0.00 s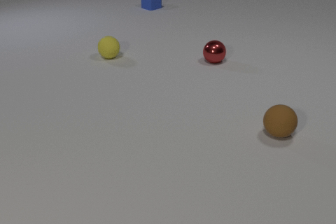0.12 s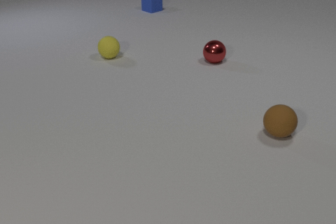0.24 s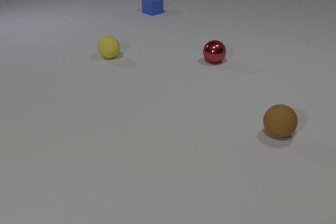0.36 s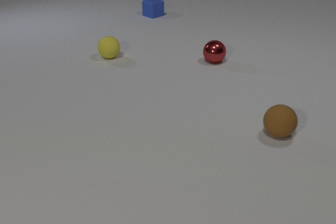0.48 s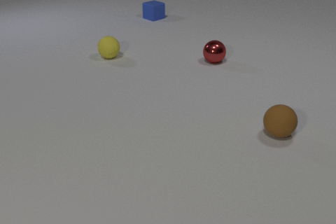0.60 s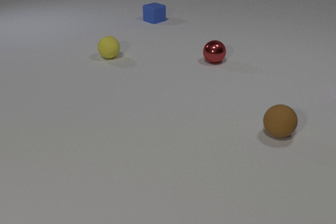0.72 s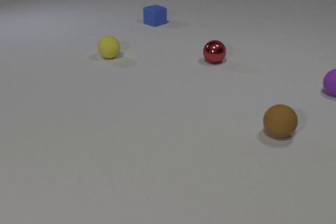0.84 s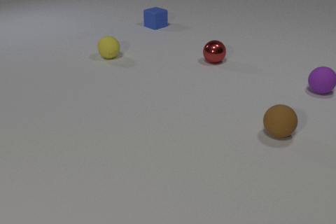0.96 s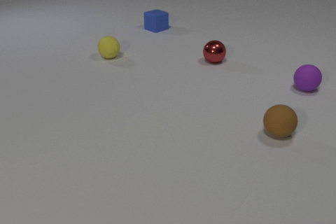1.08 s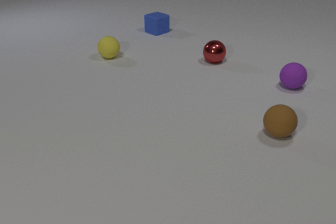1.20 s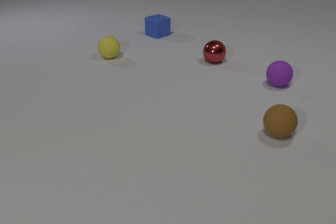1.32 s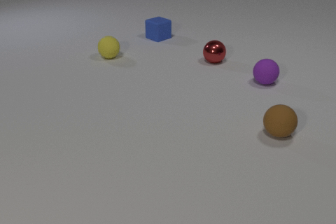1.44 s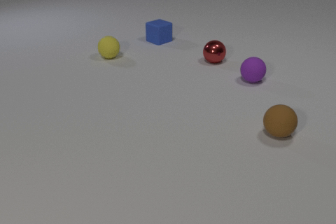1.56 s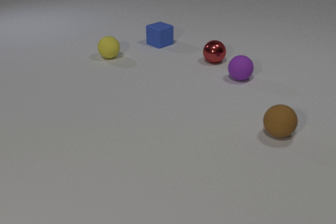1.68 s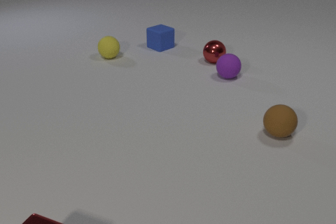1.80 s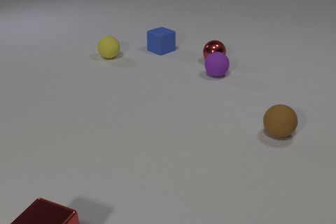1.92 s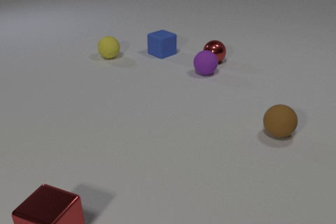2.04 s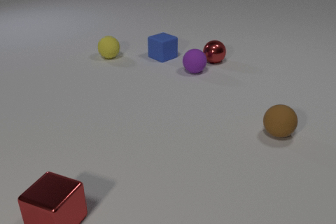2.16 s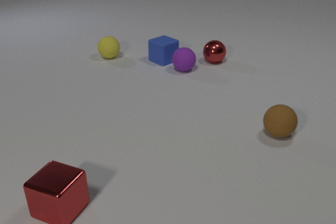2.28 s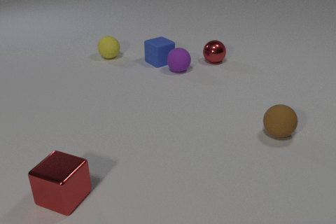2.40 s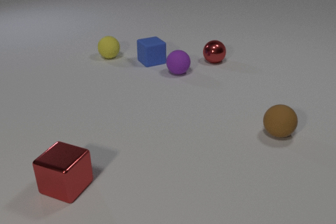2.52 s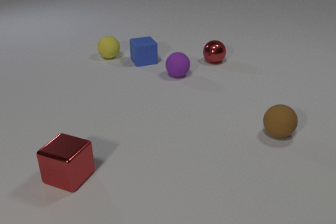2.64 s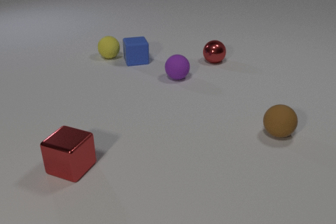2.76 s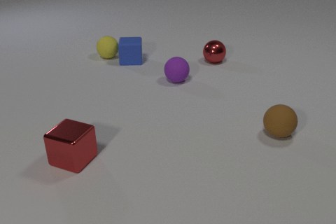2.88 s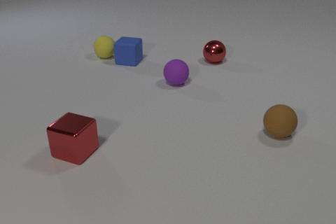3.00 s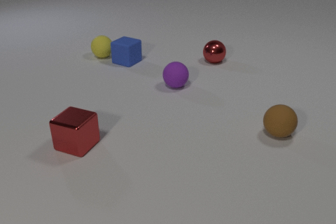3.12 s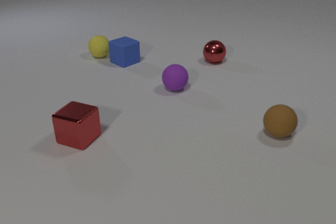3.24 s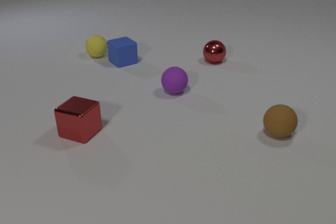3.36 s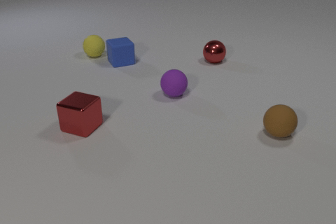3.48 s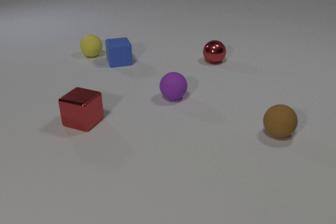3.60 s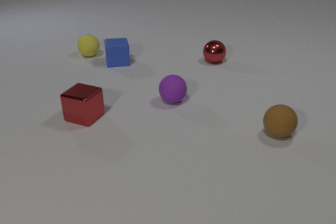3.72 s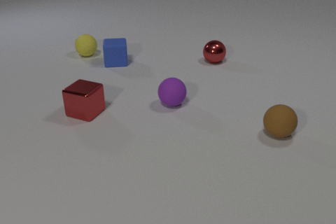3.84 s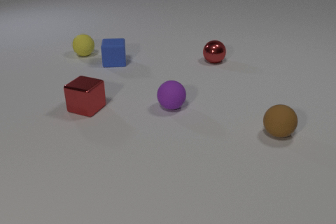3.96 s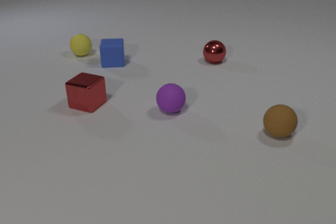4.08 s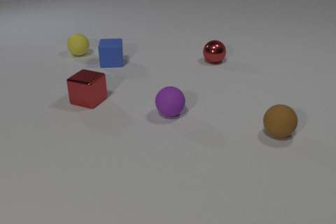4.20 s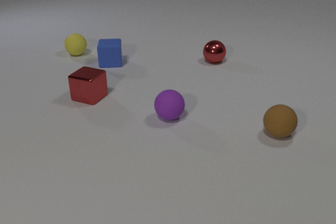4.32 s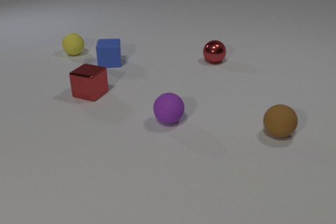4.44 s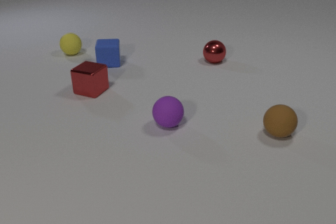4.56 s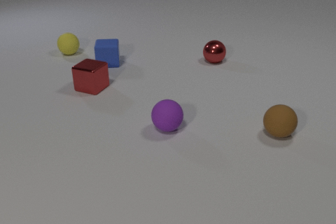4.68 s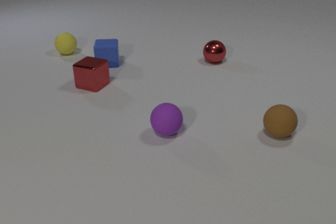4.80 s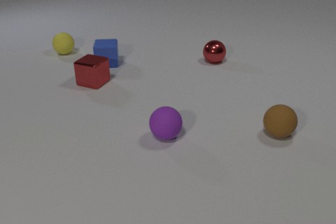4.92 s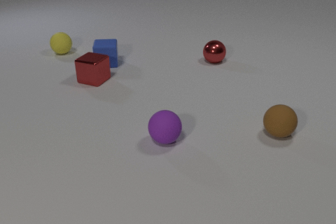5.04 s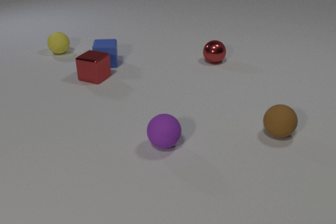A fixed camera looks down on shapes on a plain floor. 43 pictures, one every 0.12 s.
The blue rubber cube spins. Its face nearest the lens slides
to the left.
The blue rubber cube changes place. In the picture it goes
toward the camera.
0.00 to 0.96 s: The purple rubber sphere comes in at the right edge, rolls to the left. The blue rubber cube slides toward the camera.
0.96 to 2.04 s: The purple rubber sphere rolls to the left. The blue rubber cube slides toward the camera. The red metal cube comes in at the bottom edge, slides away from the camera.
2.04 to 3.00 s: The purple rubber sphere rolls toward the camera and to the left. The blue rubber cube slides to the left, spins so that its near face slides to the left, clockwise seen from above. The yellow rubber sphere rolls to the left. The red metal cube slides away from the camera. The purple rubber sphere and the blue rubber cube collide. The blue rubber cube and the yellow rubber sphere collide.
3.00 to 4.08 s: The purple rubber sphere rolls toward the camera. The blue rubber cube slides to the left, spins so that its near face slides to the left, clockwise seen from above. The yellow rubber sphere rolls to the left and away from the camera. The red metal cube slides away from the camera.
4.08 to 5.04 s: The purple rubber sphere rolls toward the camera. The blue rubber cube slides to the left. The yellow rubber sphere rolls to the left and away from the camera. The red metal cube slides away from the camera.
Are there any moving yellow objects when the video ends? yes.
What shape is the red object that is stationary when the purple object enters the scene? sphere.
How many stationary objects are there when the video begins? 3.
